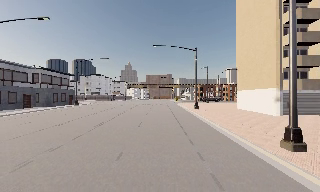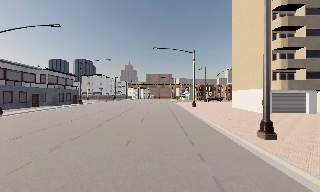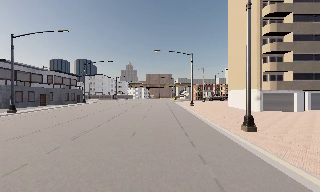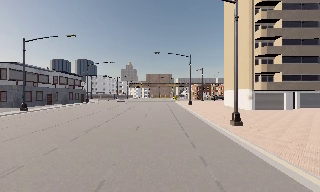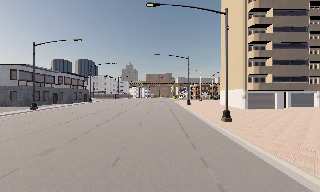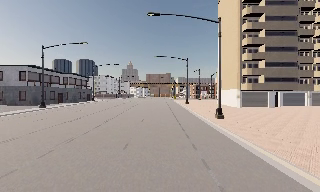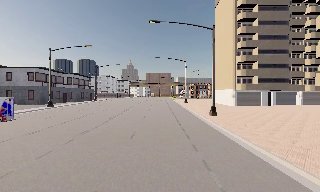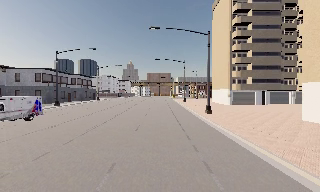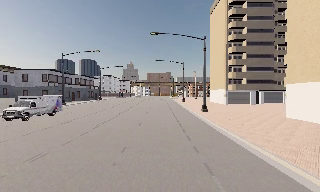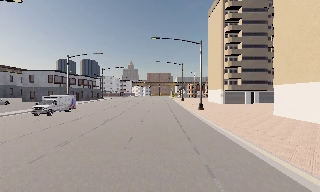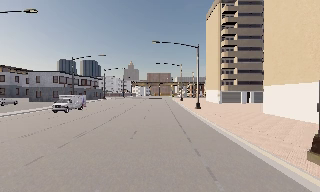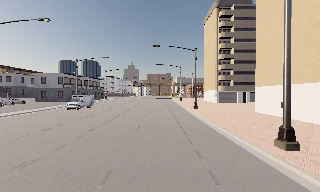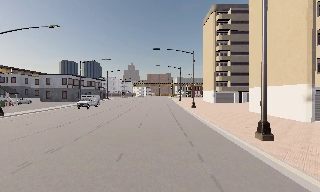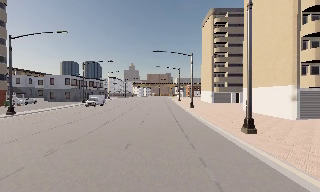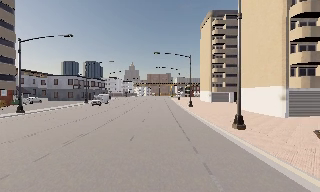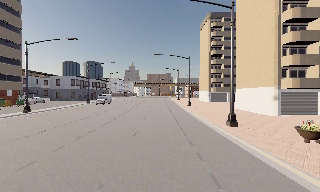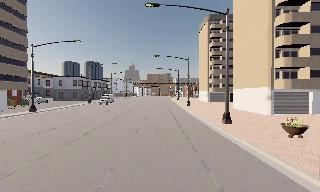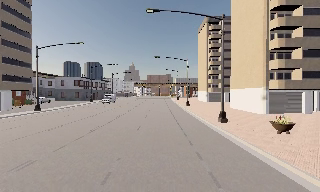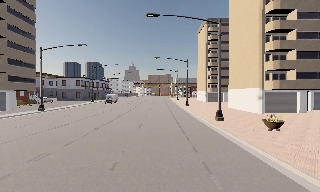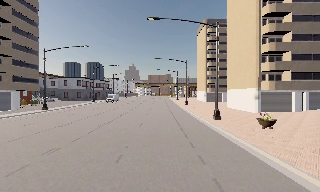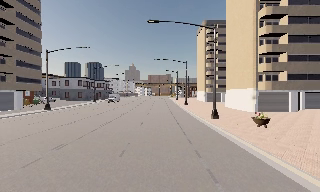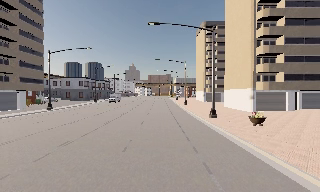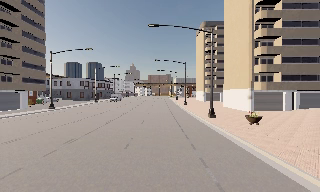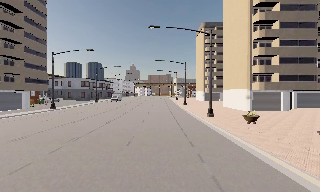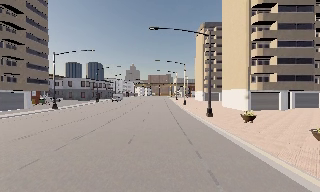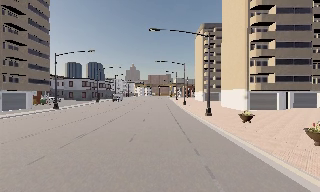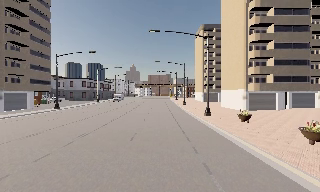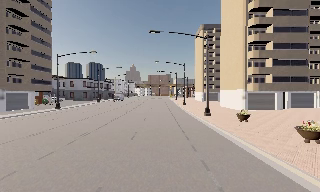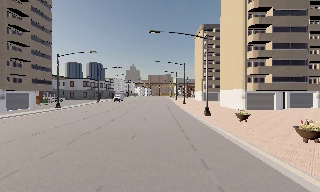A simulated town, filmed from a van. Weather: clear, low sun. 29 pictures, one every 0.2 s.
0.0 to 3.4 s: The camera travels backward, about 30 m, so what stands in front gets smaller.
3.4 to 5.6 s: The camera travels backward, about 5 m, so what stands in front gets smaller. It loses speed.
The film runs backward here.
